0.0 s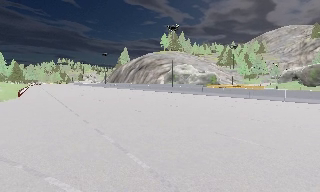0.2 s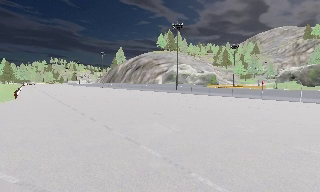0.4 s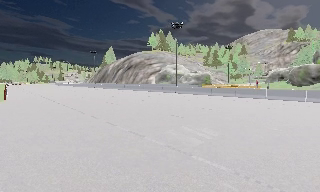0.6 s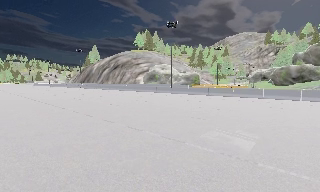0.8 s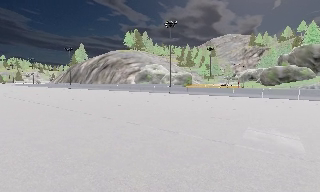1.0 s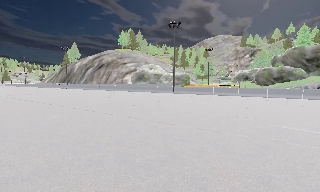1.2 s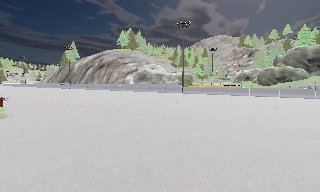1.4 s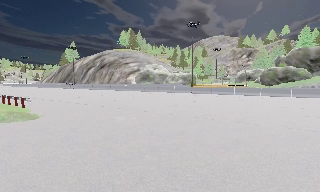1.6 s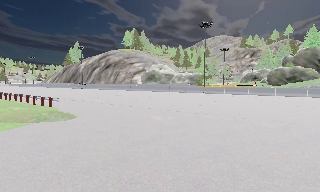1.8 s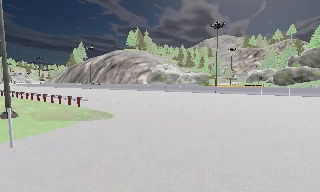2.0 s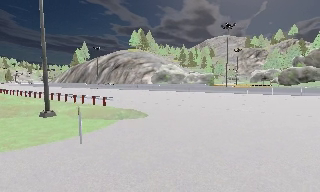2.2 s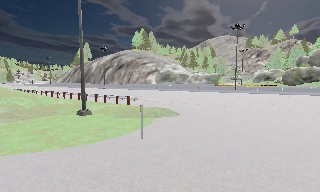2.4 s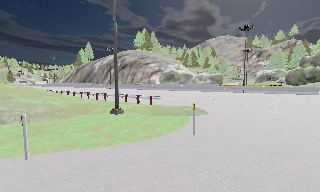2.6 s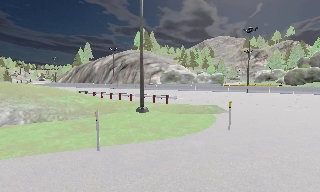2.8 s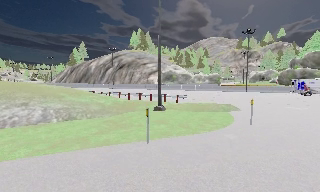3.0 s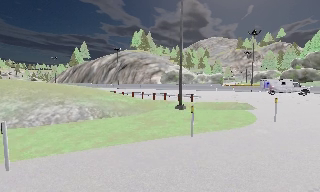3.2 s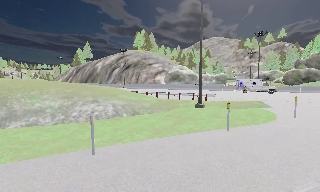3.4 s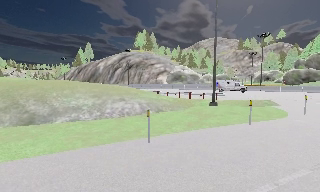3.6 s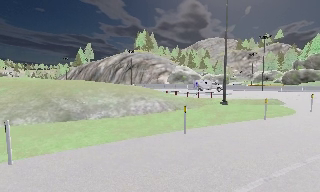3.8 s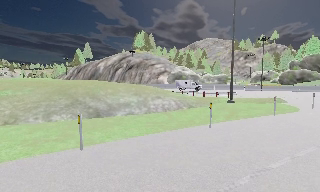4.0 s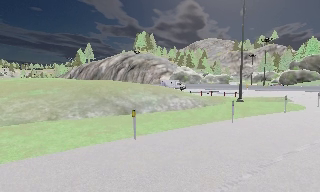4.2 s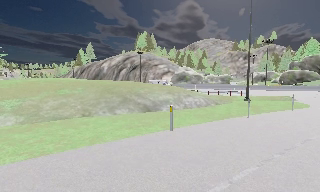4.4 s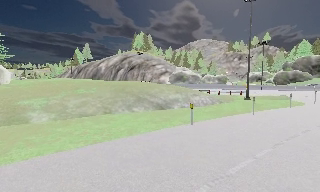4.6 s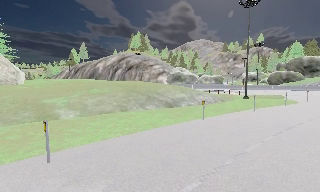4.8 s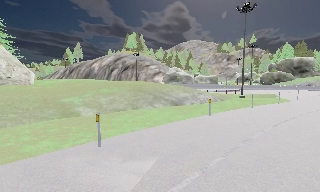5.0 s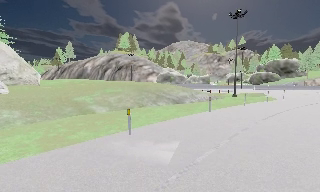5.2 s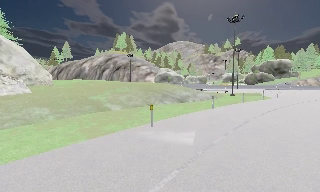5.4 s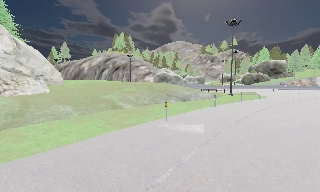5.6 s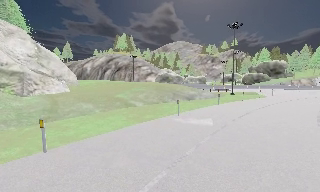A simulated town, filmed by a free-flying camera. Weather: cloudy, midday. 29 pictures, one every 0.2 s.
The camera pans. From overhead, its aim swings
clockwise.
0.0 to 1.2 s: The camera pans to its right, which is clockwise from overhead, by about 20 degrees. It travels to its left, about 12 m, so close, fixed things drift to the right.
1.2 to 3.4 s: The camera travels to its left, about 20 m, so close, fixed things drift to the right.
3.4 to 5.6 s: The camera pans to its right, which is clockwise from overhead, by about 15 degrees. It travels to its left and backward, about 17 m, so close, fixed things drift to the right.
The film runs backward here.
